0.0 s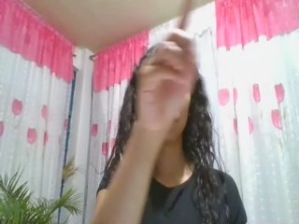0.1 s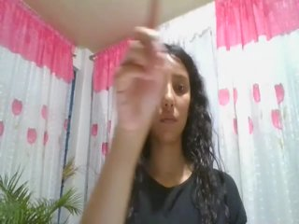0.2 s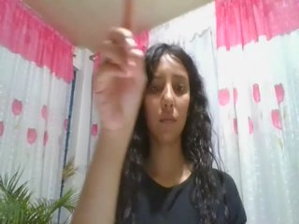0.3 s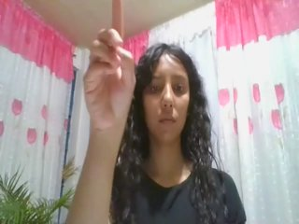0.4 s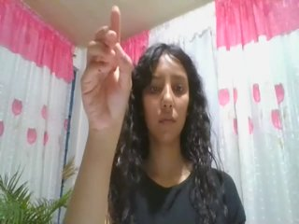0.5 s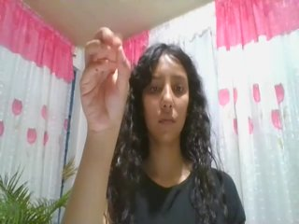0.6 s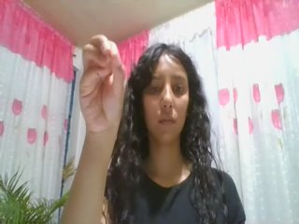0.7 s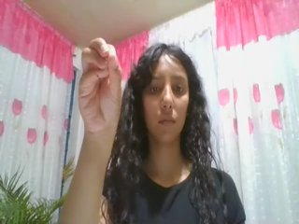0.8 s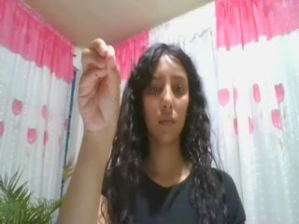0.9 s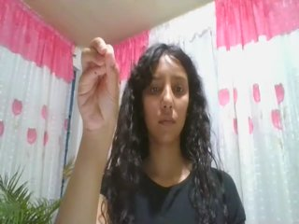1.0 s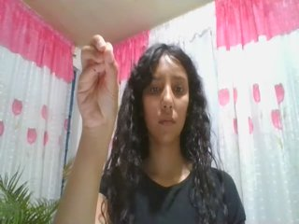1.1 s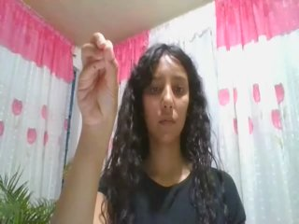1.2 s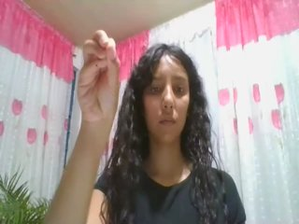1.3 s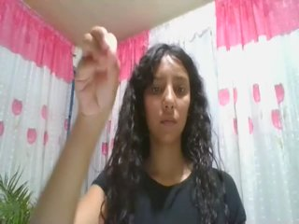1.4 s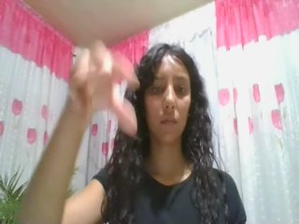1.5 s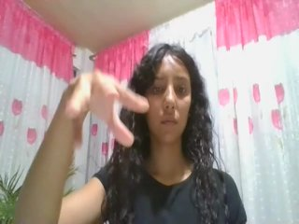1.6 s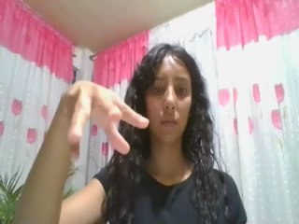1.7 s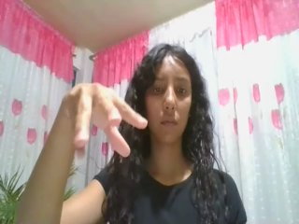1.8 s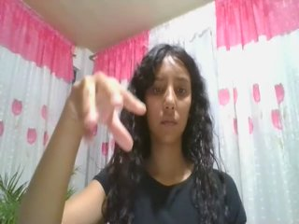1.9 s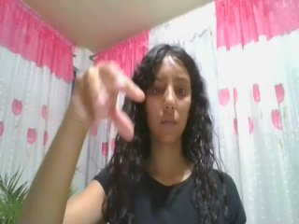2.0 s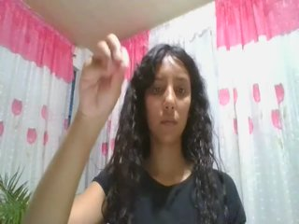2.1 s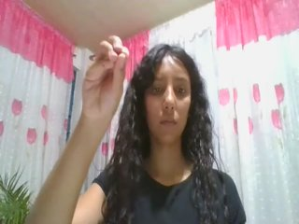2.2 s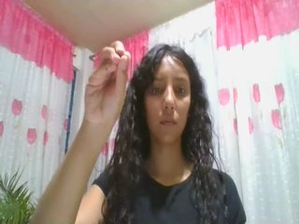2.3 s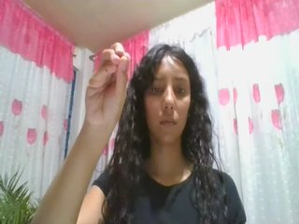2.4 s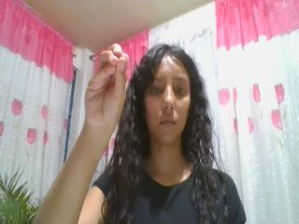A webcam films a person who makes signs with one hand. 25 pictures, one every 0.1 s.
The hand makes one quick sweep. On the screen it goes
downward.
0.0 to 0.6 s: Pointing with one finger.
0.7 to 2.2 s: On the screen the hand sweeps downward. The name of the sign: Throw down.
